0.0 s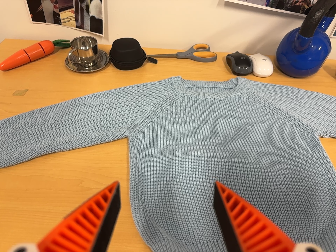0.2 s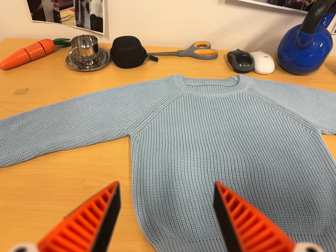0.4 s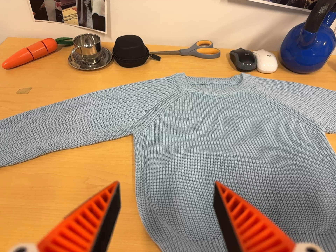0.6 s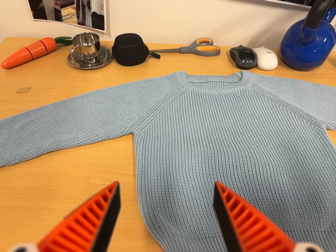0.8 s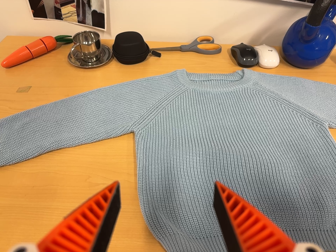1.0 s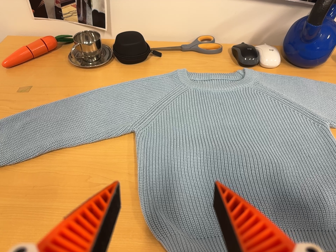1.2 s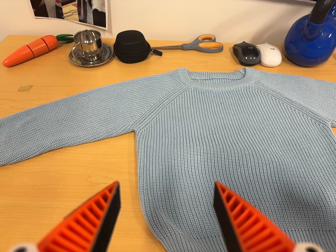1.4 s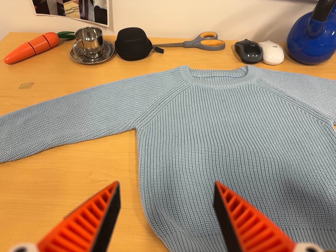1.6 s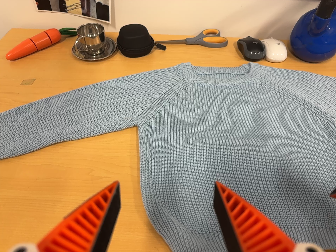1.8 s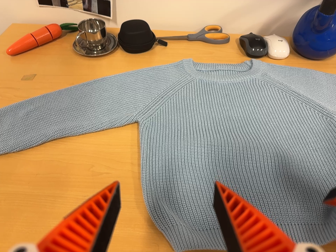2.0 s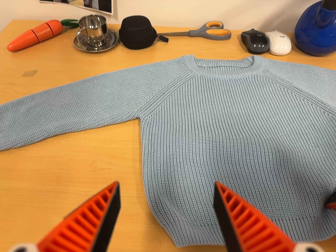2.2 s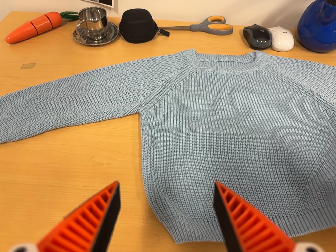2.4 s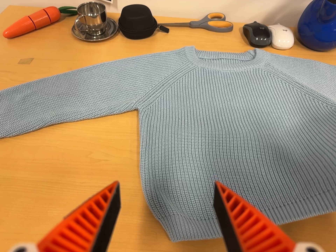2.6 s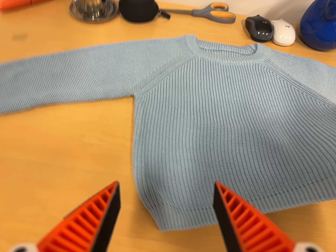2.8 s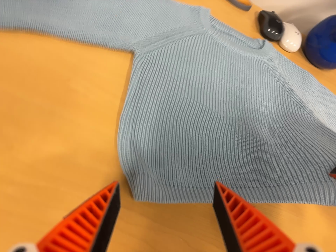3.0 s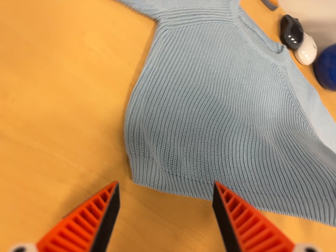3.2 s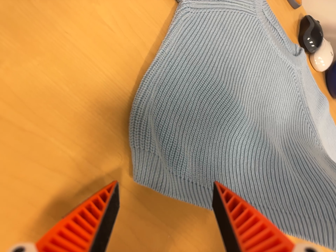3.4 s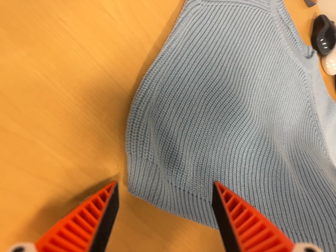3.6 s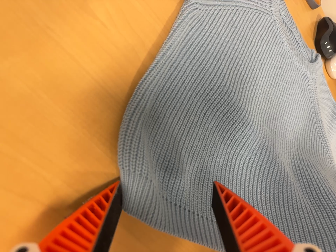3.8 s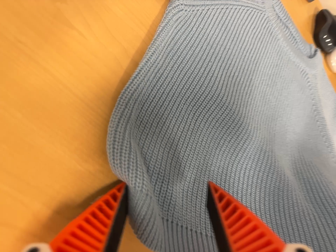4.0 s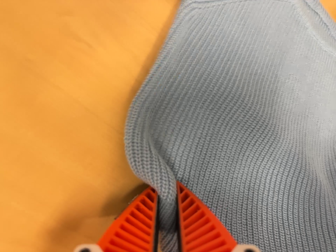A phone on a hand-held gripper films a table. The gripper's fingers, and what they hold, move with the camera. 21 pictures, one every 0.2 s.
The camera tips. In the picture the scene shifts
upward.
The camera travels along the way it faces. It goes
forward.
0.0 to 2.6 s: The camera shifts only a little, or ends up much as it began.
2.6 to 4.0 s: The camera travels forward and to its left, about 18 cm, so what stands in front looms larger. Its aim tips toward the bottom of its view by about 15 degrees, and the scene shifts upward. It rolls about its line of sight by about 35 degrees, and the scene rotates clockwise.
The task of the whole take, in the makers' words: fold up.
The film runs forward here.
